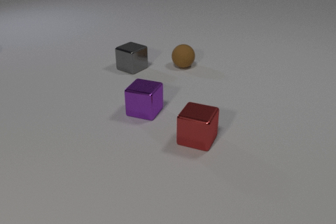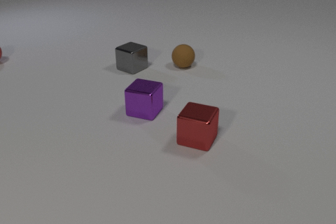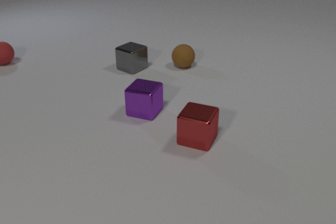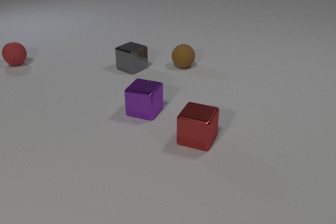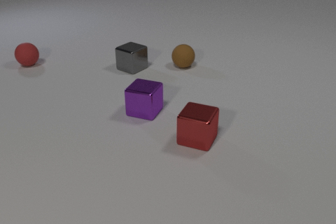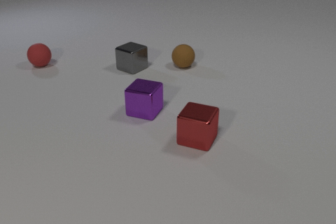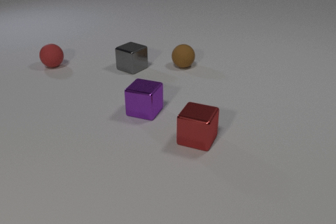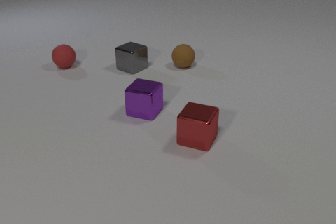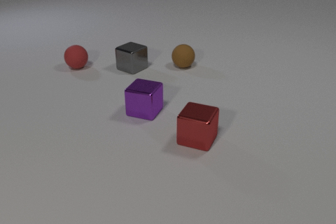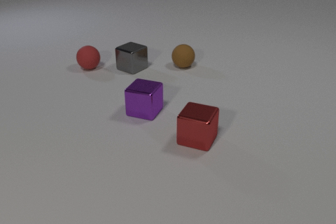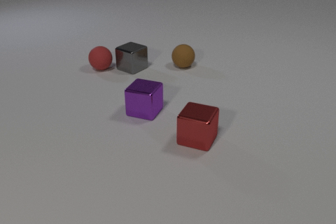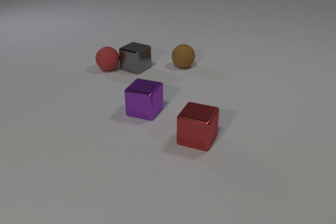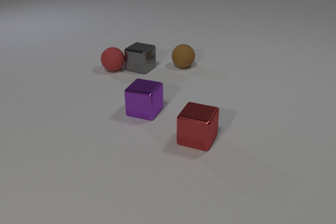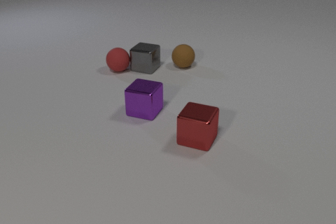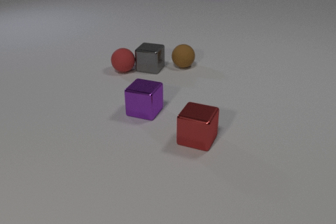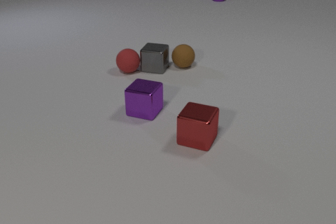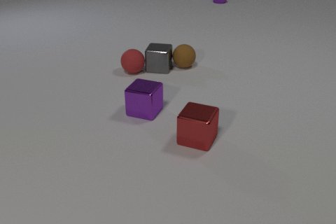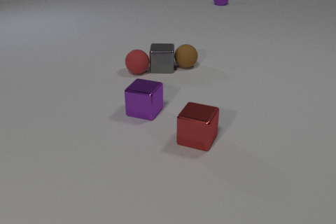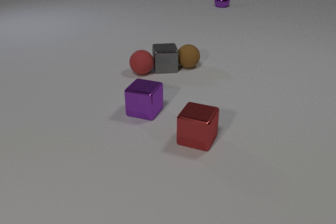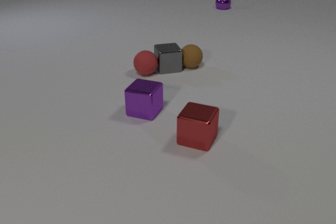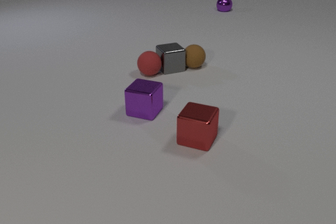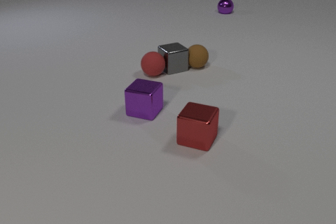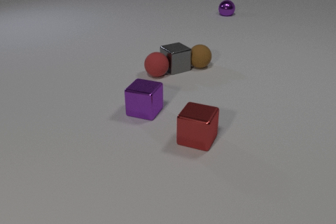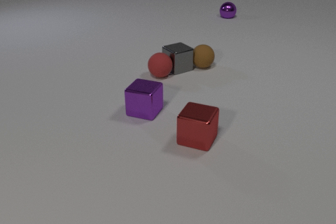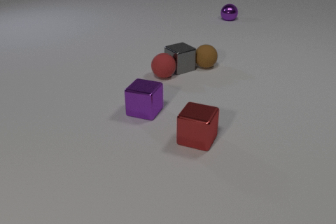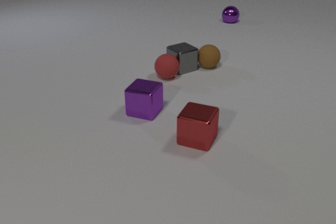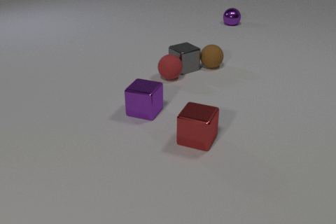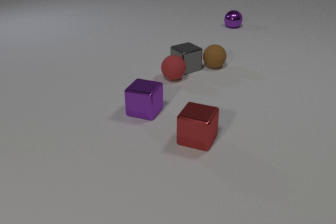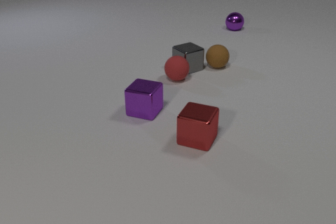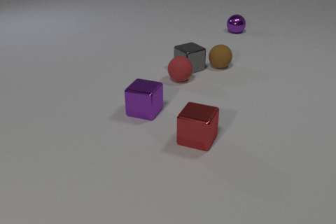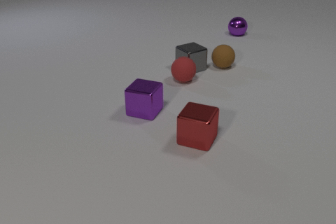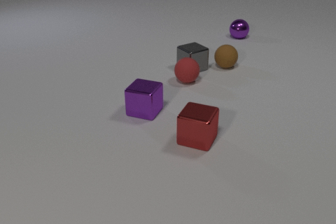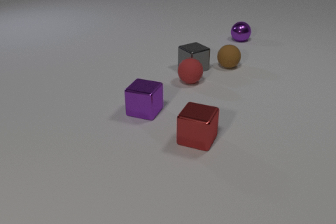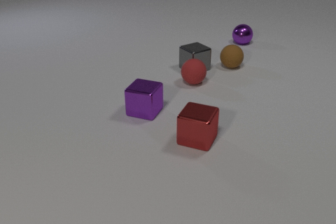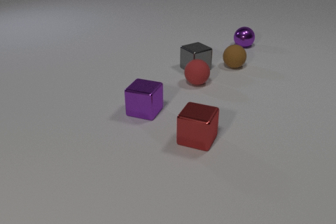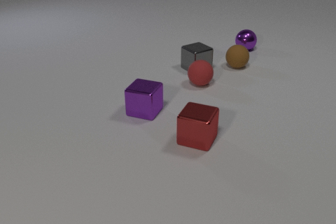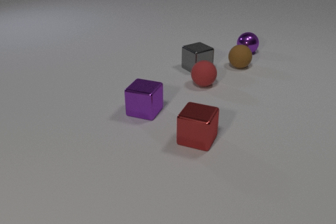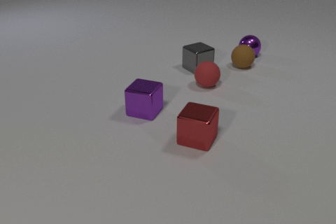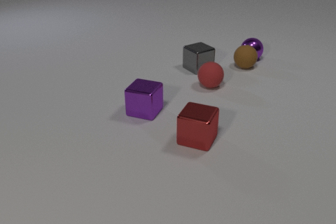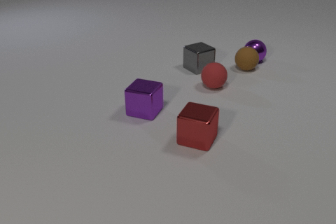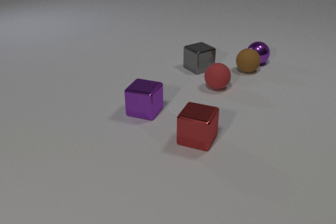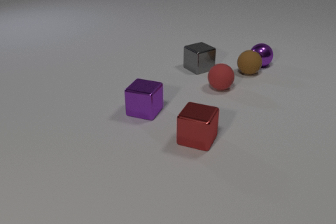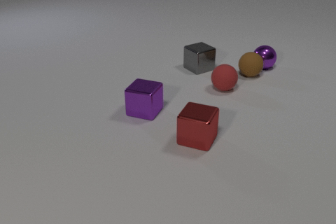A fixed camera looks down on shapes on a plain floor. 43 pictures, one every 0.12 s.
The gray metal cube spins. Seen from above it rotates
counterclockwise.
The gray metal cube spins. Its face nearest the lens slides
to the right.
0.00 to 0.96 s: The red rubber sphere comes in at the left edge, rolls to the right and toward the camera.
0.96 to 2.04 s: The red rubber sphere rolls to the right. The gray metal cube slides to the right, spins counterclockwise seen from above by about 30 degrees, its near face sliding to the right. The purple metal sphere comes in at the top edge, rolls toward the camera. The red rubber sphere and the gray metal cube collide. The gray metal cube and the brown rubber sphere collide.
2.04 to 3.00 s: The red rubber sphere rolls to the right and toward the camera. The gray metal cube slides to the right, spins counterclockwise seen from above by about 30 degrees, its near face sliding to the right. The purple metal sphere rolls toward the camera. The brown rubber sphere rolls to the right.
3.00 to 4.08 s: The red rubber sphere rolls to the right and toward the camera. The gray metal cube slides to the right. The purple metal sphere rolls toward the camera. The brown rubber sphere rolls to the right.
4.08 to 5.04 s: The red rubber sphere rolls to the right. The purple metal sphere rolls toward the camera. The brown rubber sphere rolls toward the camera and to the right. The purple metal sphere and the brown rubber sphere collide.
How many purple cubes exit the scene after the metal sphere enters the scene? 0.
How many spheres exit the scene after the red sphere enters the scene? 0.
Are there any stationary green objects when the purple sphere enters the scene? no.
